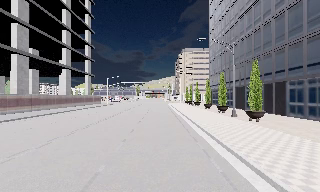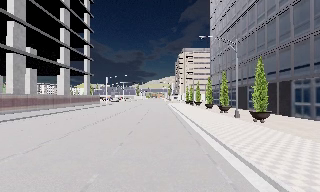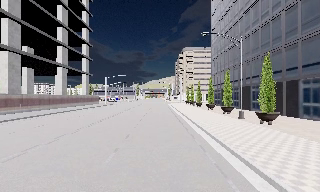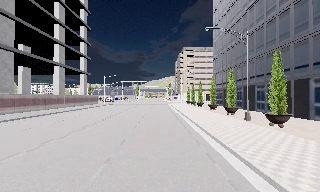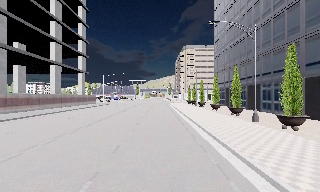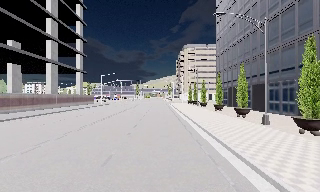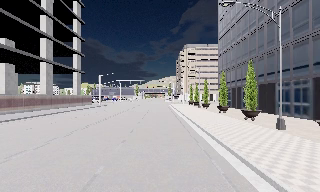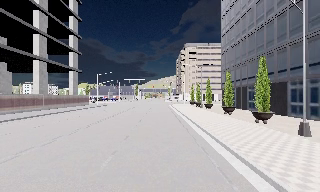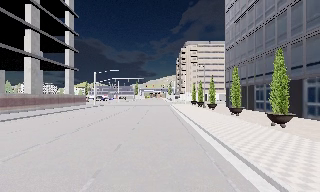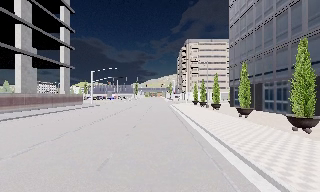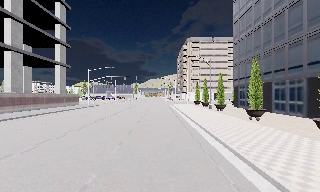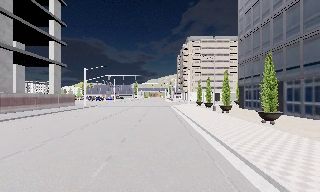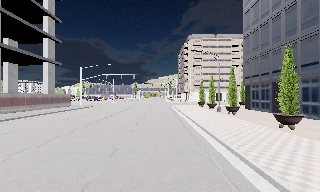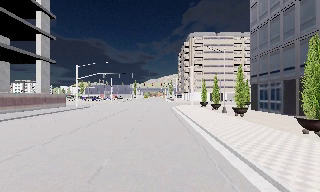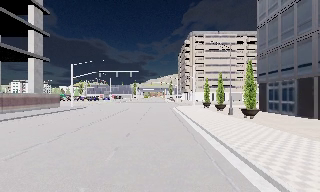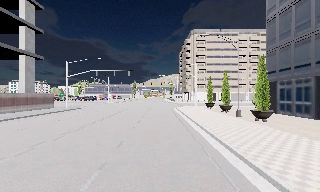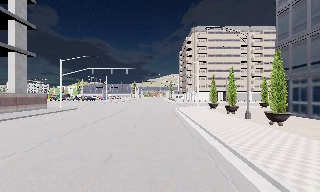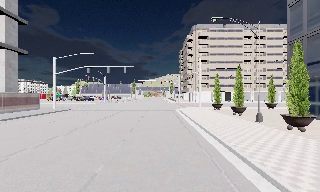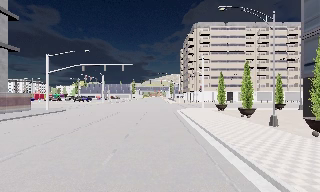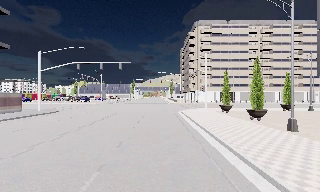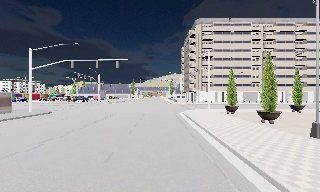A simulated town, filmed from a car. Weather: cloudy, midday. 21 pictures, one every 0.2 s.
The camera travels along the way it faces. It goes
forward.
0.0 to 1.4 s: The camera travels forward, about 8 m, so what stands in front looms larger. It gains speed.
1.4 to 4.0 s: The camera travels forward, about 20 m, so what stands in front looms larger.
The film runs forward here.
